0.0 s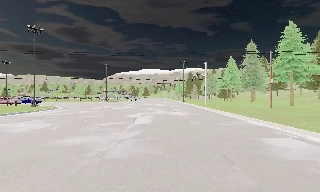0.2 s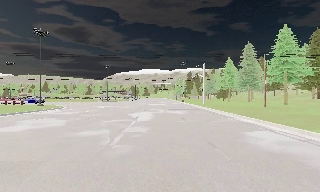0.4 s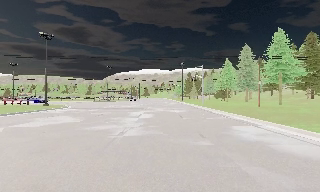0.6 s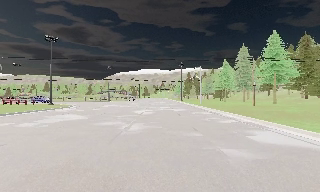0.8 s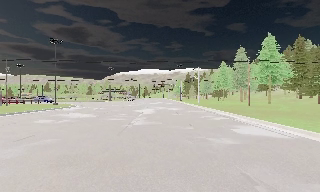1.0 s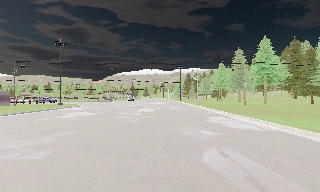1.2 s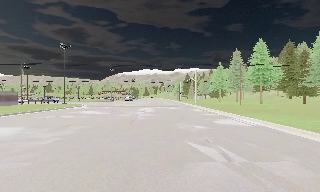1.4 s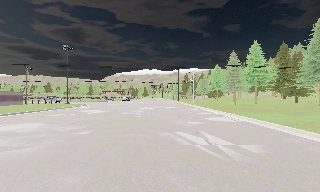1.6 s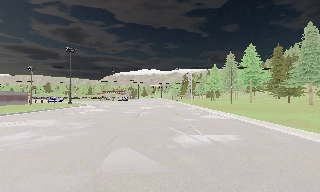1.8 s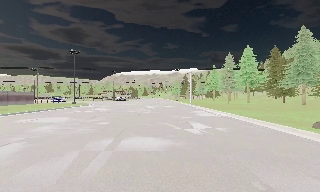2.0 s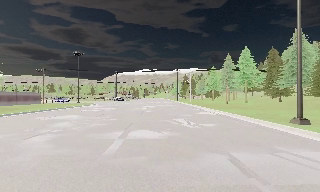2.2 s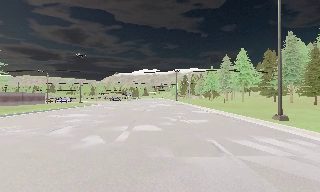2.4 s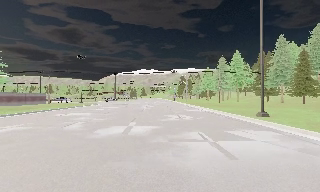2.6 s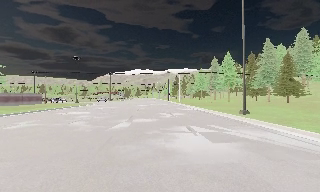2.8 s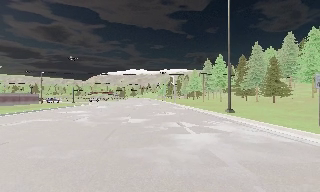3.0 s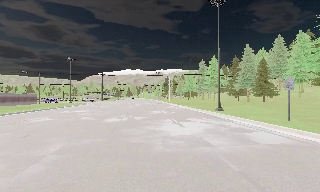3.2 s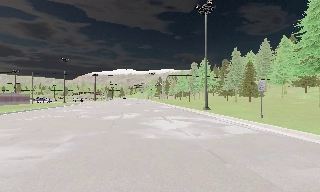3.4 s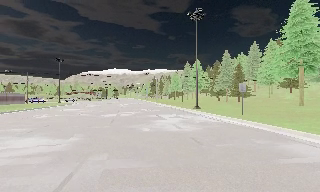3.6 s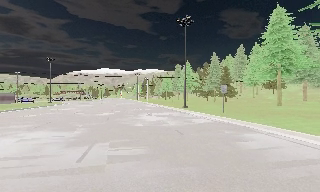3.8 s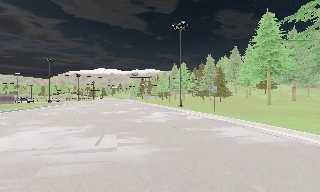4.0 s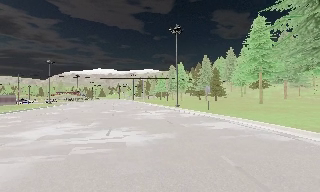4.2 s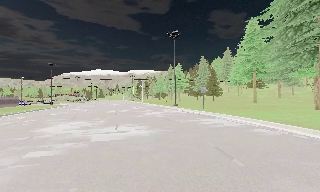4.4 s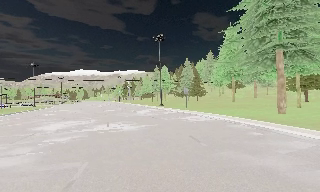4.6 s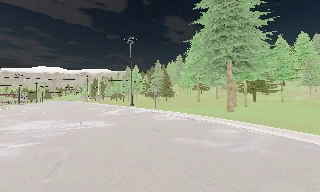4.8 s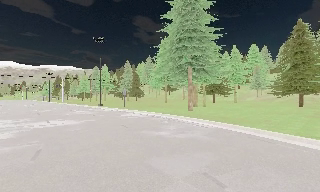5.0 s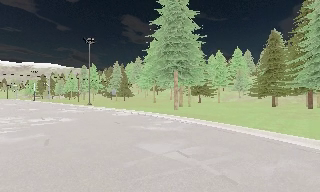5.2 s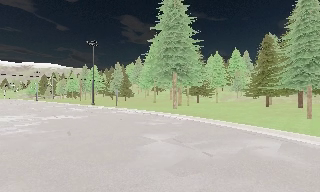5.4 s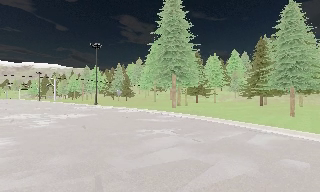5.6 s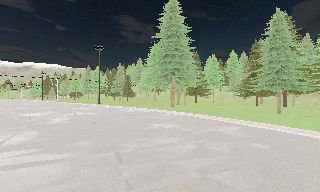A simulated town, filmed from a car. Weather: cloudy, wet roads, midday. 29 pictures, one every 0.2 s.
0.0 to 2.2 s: The camera travels backward, about 15 m, so what stands in front gets smaller.
2.2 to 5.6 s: The scene slides to the left, as the camera pans about 45 degrees to its right. It travels backward, about 25 m.
The film runs backward here.
